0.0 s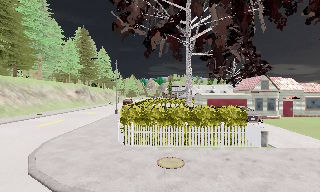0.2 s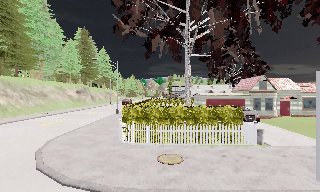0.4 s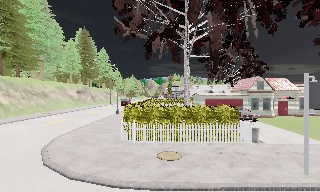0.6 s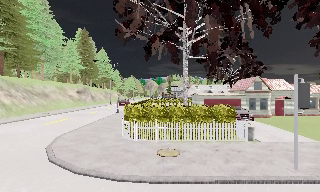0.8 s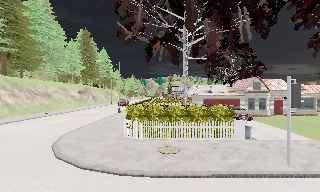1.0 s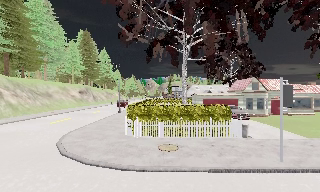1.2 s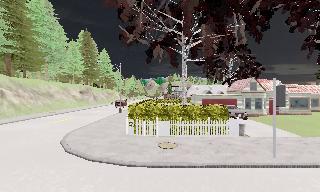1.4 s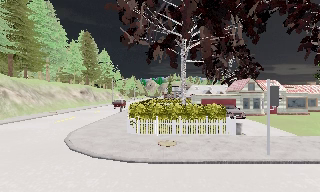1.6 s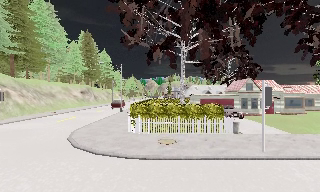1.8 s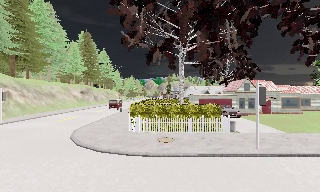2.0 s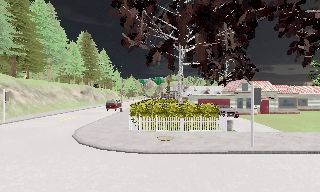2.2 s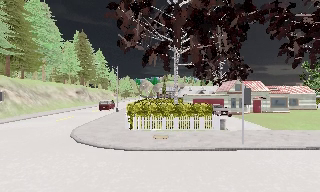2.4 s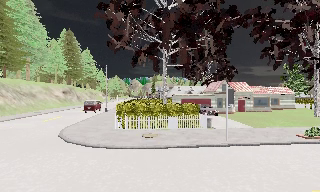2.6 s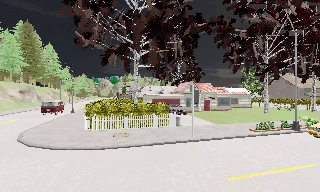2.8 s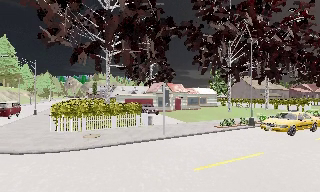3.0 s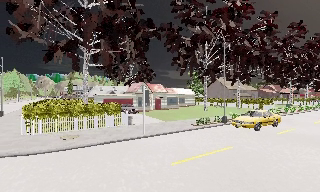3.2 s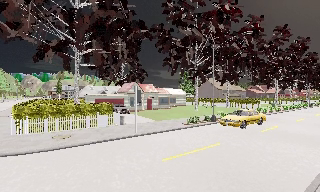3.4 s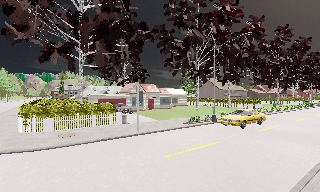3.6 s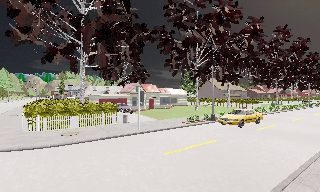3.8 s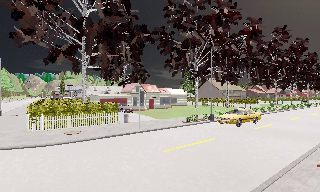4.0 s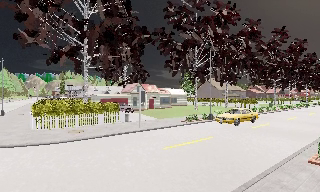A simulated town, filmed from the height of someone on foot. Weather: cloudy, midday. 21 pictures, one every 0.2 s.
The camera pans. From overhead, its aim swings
clockwise.
The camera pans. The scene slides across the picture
to the left.
0.0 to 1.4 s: The camera travels backward, about 2.5 m, so what stands in front gets smaller.
1.4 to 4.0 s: The camera swings to its right by about 35 degrees, and the scene slides to the left. It travels backward, about 4.5 m.
The film runs backward here.
